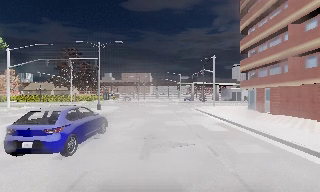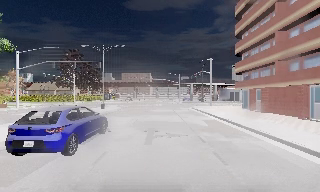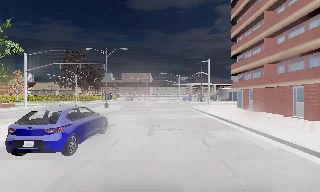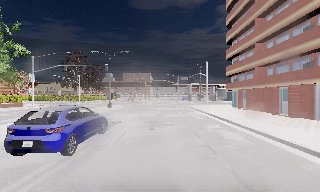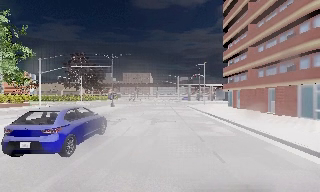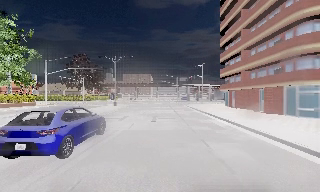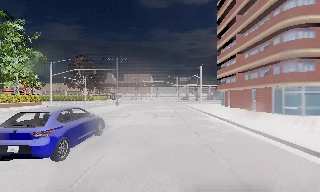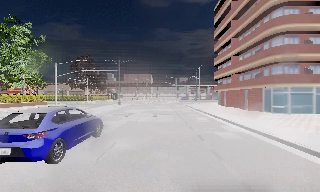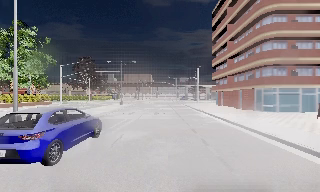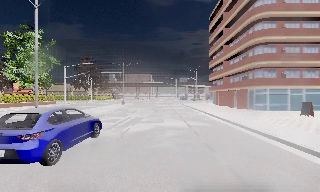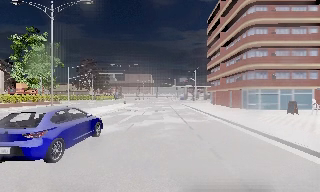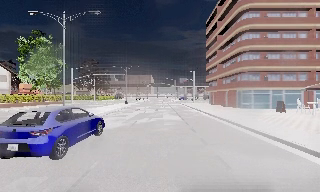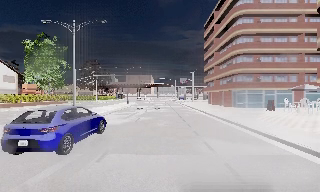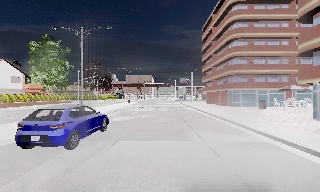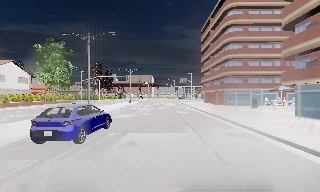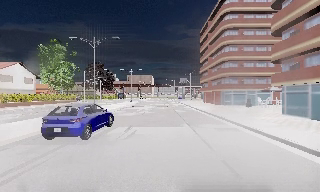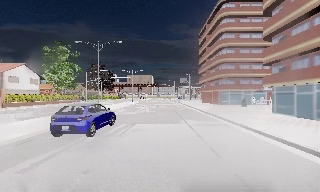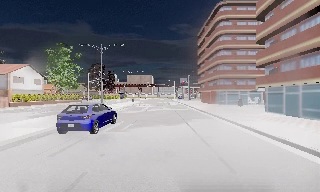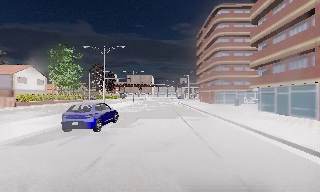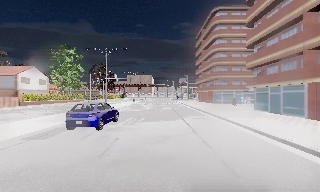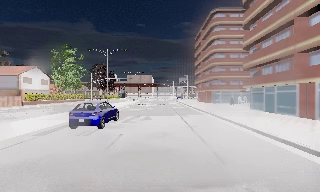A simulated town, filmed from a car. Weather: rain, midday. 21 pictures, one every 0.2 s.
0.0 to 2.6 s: The camera travels backward, about 18 m, so what stands in front gets smaller.
2.6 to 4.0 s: The camera travels backward, about 7 m, so what stands in front gets smaller. It loses speed.
The film runs backward here.
